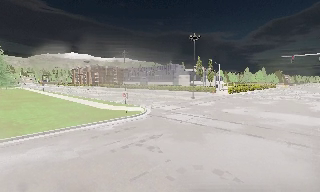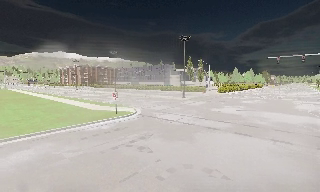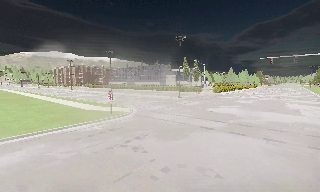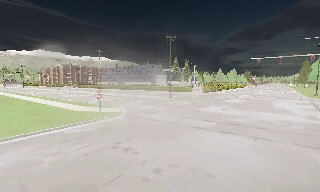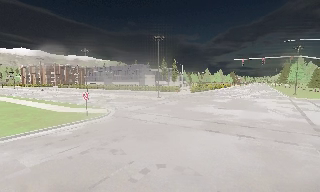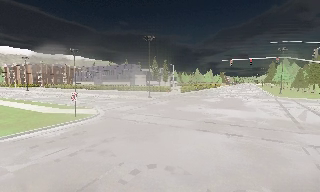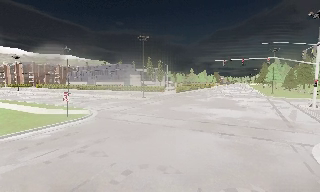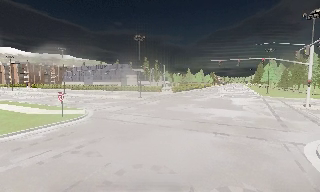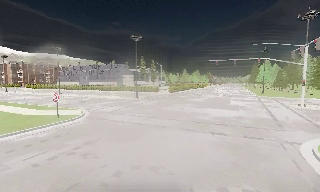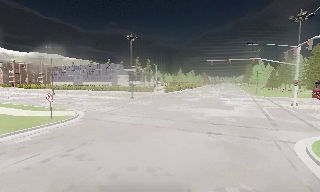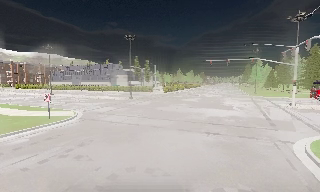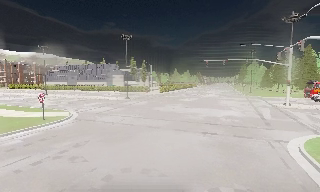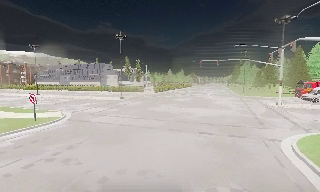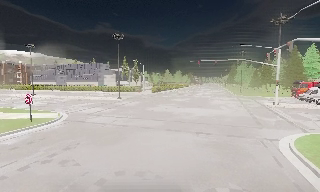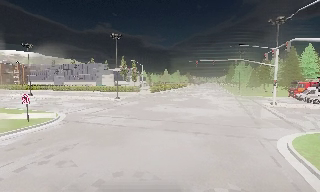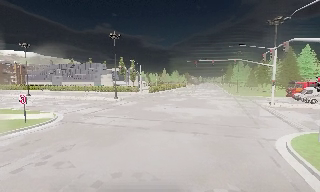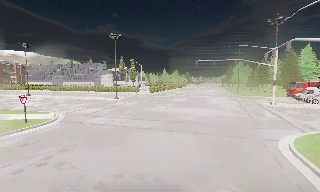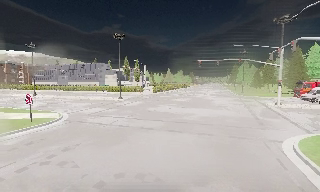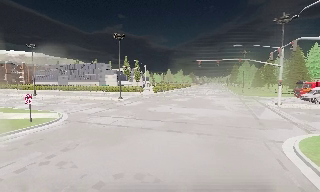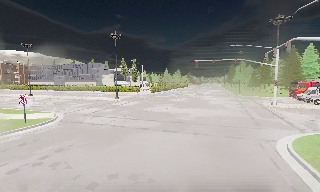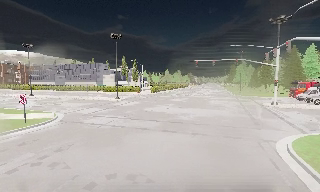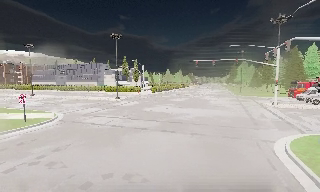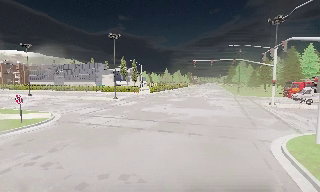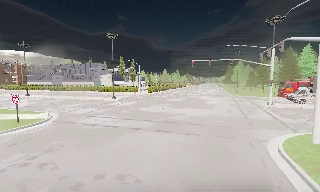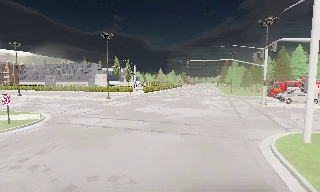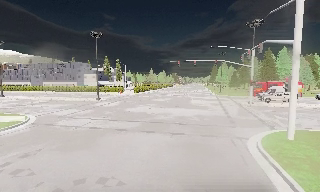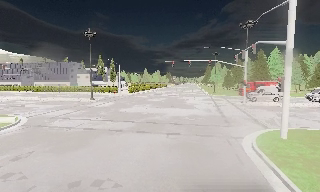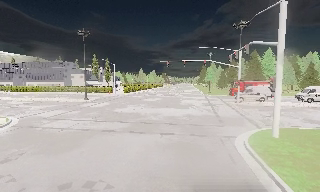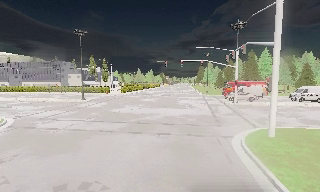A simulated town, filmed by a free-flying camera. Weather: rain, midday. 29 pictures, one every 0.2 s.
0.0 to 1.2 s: The camera pans to its right, which is clockwise from overhead, by about 15 degrees.
1.2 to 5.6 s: The camera swings to its right by about 20 degrees, and the scene slides to the left. It travels to its right and forward, about 1 m, so close, fixed things drift to the left.
The film runs forward here.
